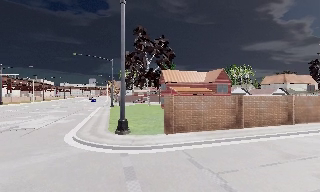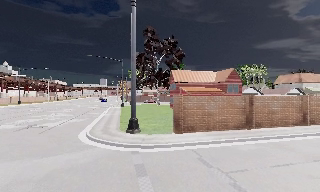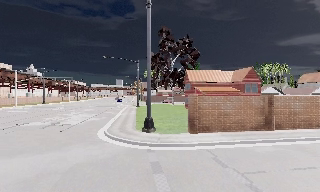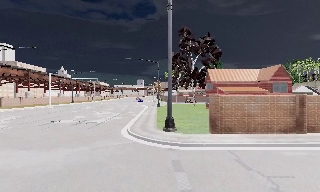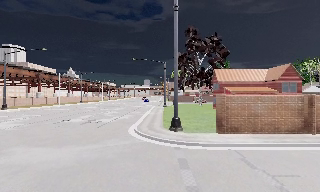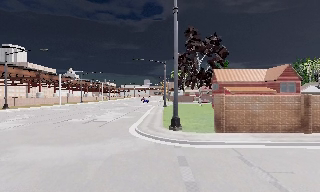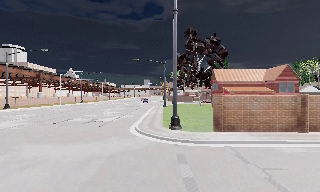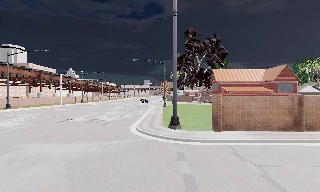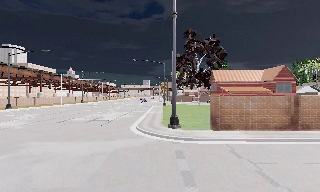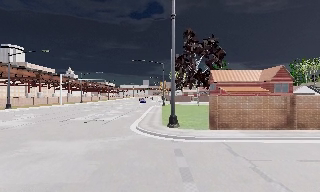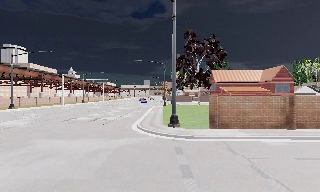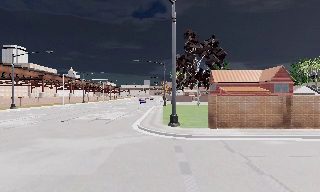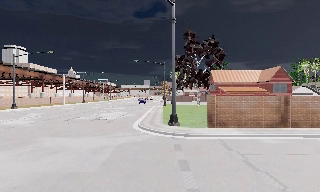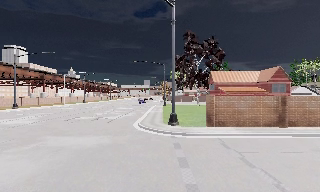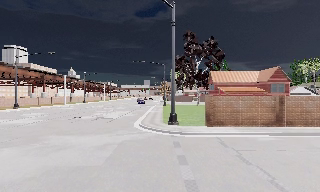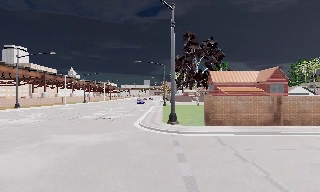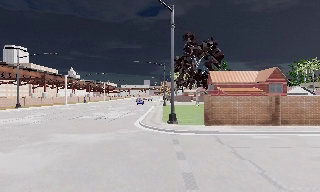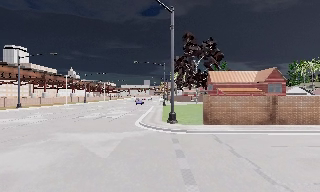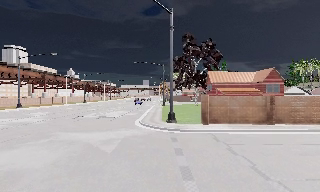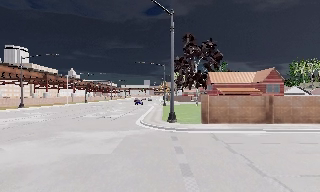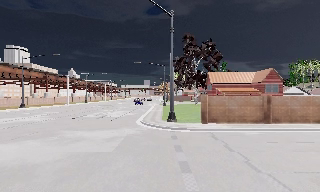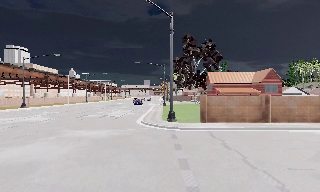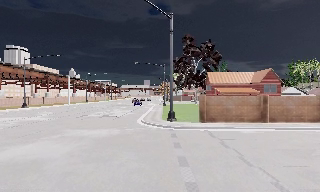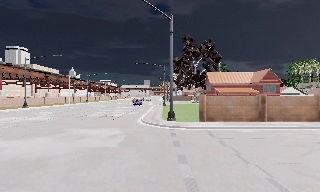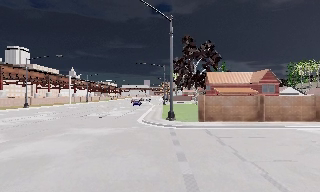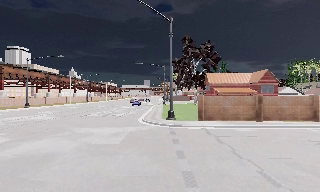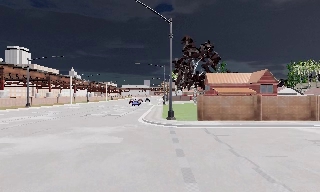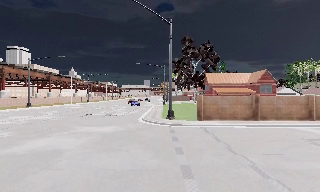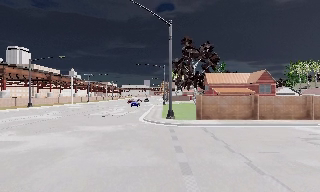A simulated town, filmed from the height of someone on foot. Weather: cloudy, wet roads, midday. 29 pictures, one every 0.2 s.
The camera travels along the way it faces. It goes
backward.
0.0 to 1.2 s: The camera swings to its left by about 20 degrees, and the scene slides to the right. It travels backward, about 1 m, so what stands in front gets smaller.
1.2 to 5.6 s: The camera travels backward, about 5 m, so what stands in front gets smaller.
The film runs backward here.
